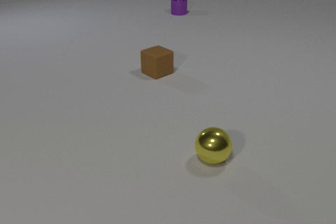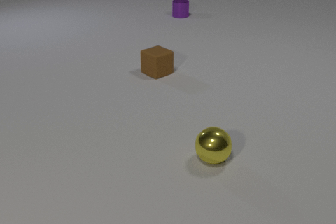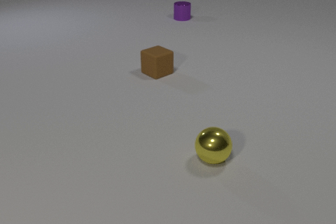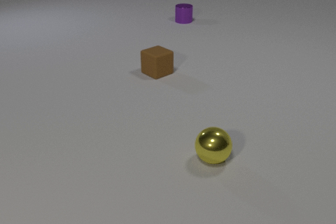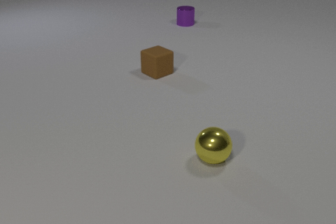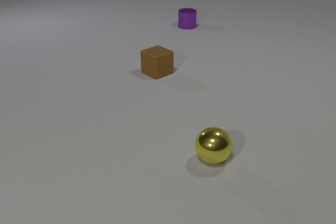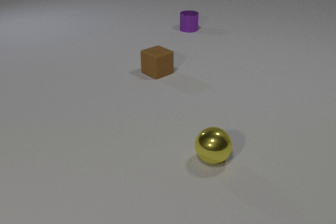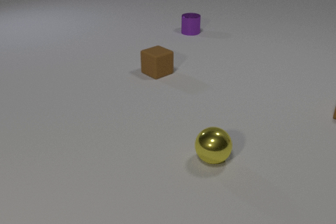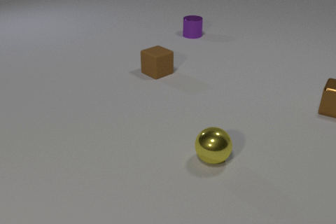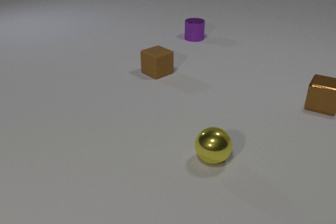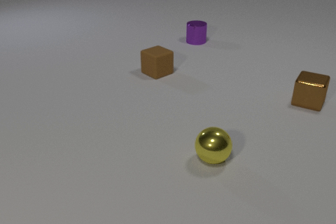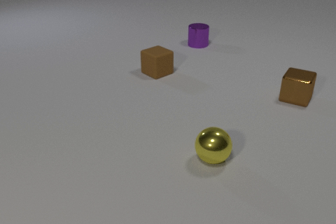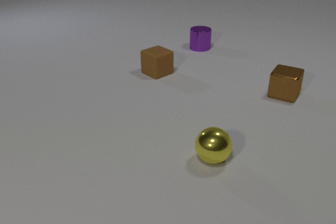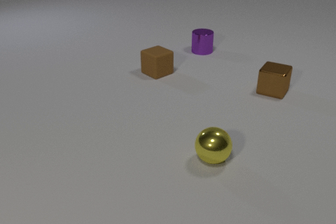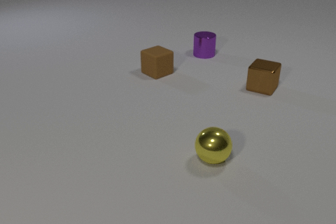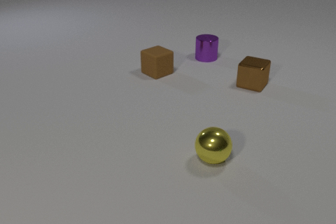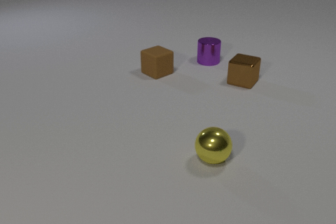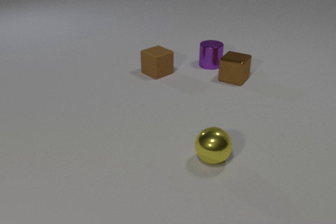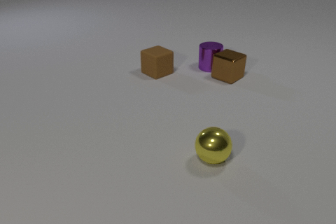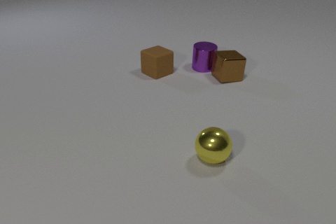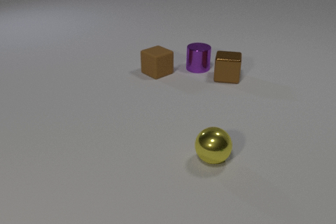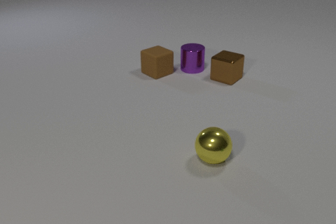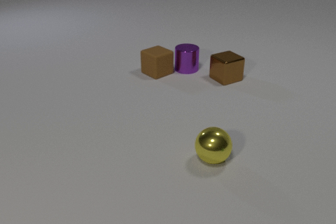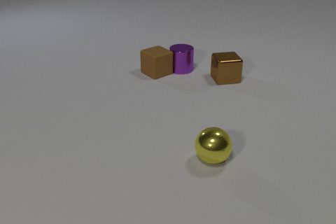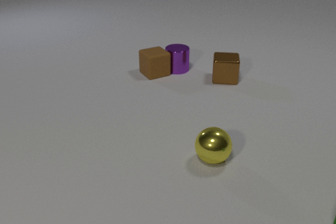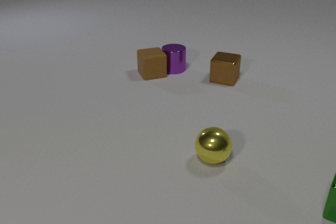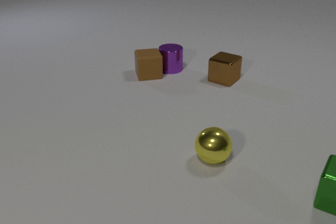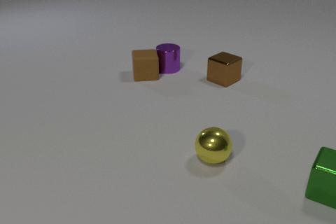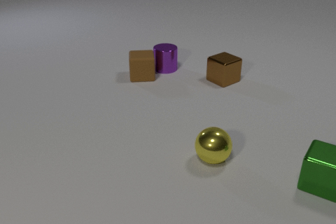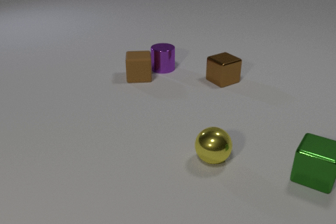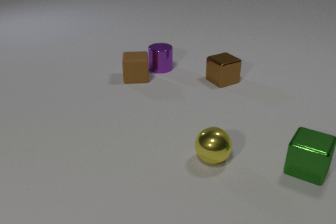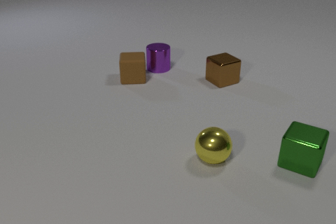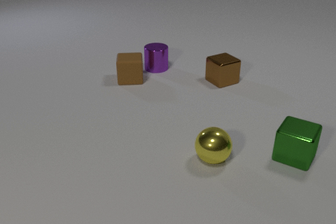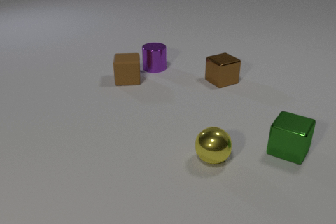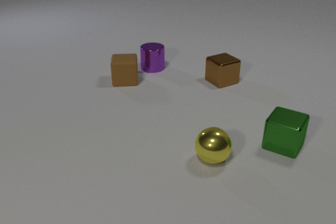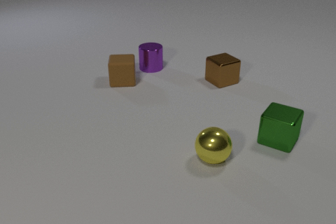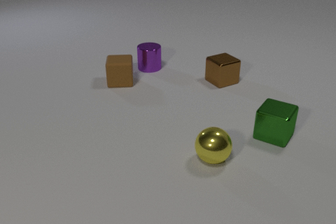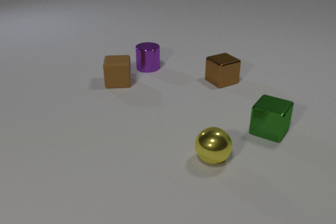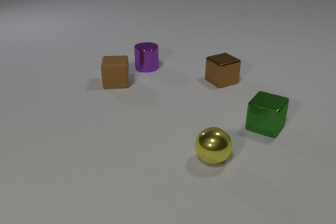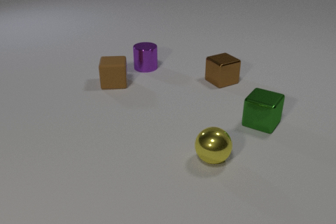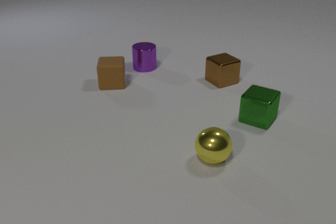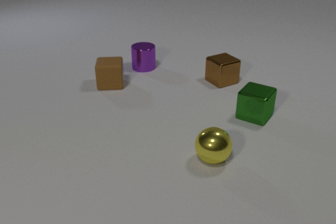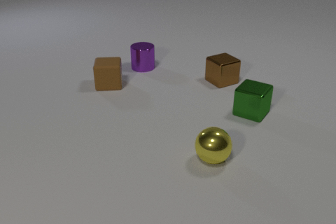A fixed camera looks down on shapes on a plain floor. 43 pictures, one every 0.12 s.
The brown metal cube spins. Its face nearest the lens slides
to the left.
The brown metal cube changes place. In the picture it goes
to the left.
0.00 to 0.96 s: The brown metal cube comes in at the right edge, slides to the left. The purple metal cylinder slides toward the camera.
0.96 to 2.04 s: The brown metal cube slides to the left and away from the camera. The purple metal cylinder slides toward the camera.
2.04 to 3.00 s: The brown metal cube slides to the left, spins so that its near face slides to the left, clockwise seen from above. The purple metal cylinder slides to the left. The brown rubber cube slides to the left, spins clockwise seen from above by about 15 degrees, its near face sliding to the left. The green metal cube comes in at the right edge, slides away from the camera and to the left. The brown metal cube and the purple metal cylinder collide. The purple metal cylinder and the brown rubber cube collide.
3.00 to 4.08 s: The brown metal cube spins clockwise seen from above by about 45 degrees, its near face sliding to the left. The purple metal cylinder slides to the left. The brown rubber cube slides to the left and toward the camera. The green metal cube slides away from the camera and to the left.
4.08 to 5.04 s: The purple metal cylinder slides to the left. The brown rubber cube slides to the left and toward the camera. The green metal cube slides away from the camera and to the left.
How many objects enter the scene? 2.
Are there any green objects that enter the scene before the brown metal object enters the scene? no.
What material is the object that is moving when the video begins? metal.
